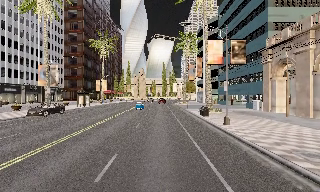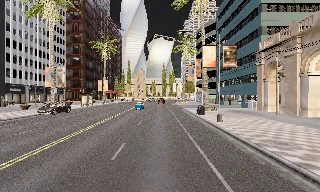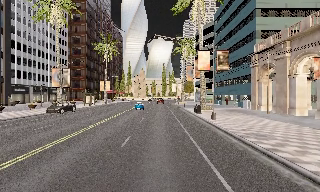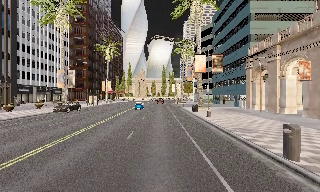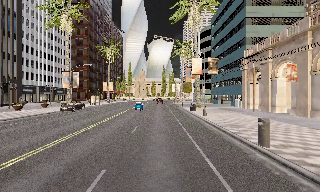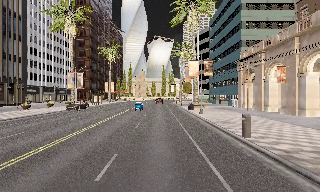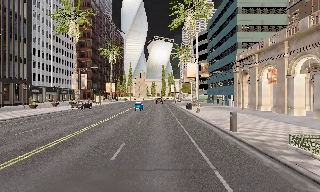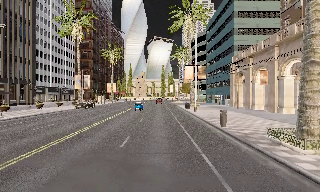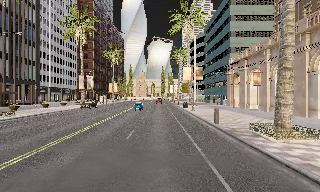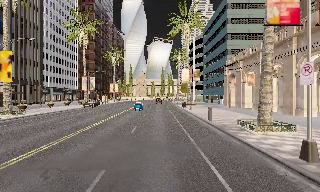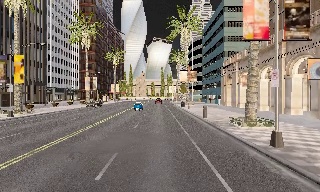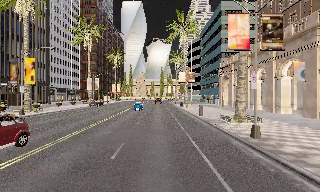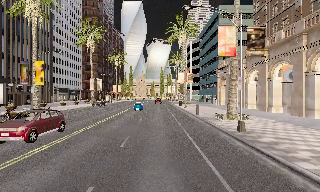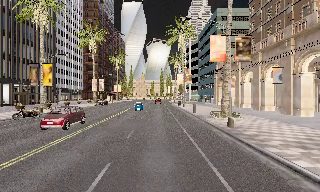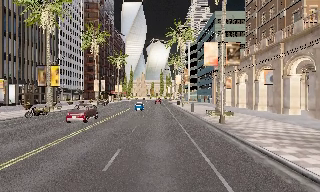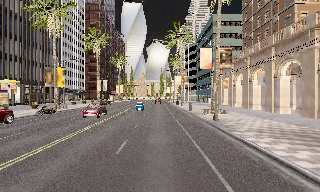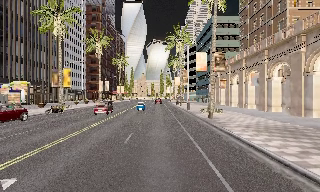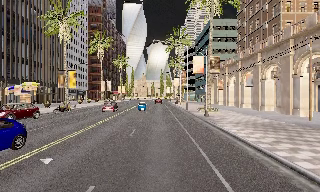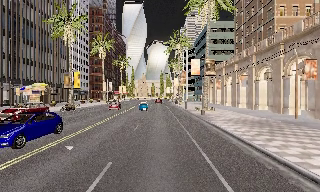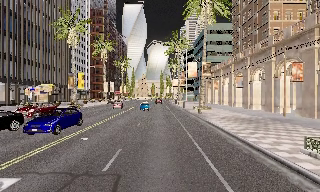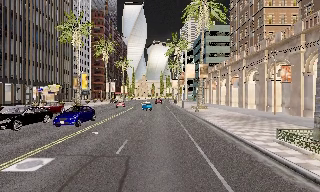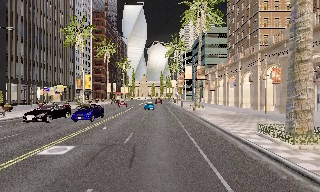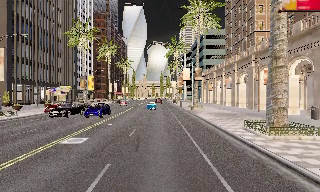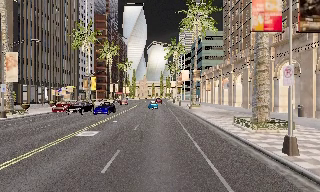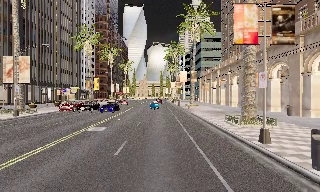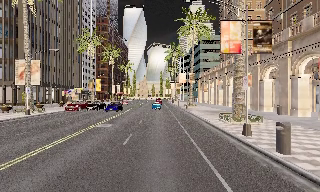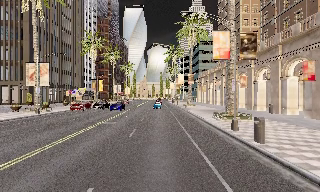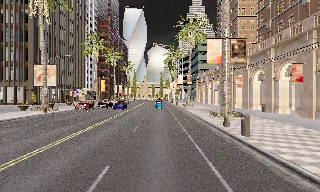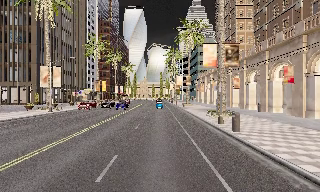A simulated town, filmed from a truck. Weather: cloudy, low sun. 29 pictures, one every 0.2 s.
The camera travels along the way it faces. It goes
backward.
0.0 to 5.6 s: The camera travels backward, about 40 m, so what stands in front gets smaller.
The film runs backward here.
